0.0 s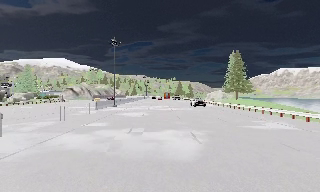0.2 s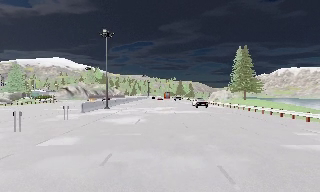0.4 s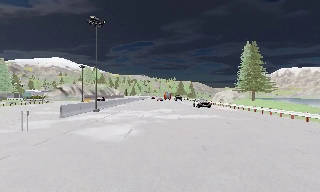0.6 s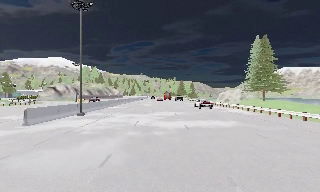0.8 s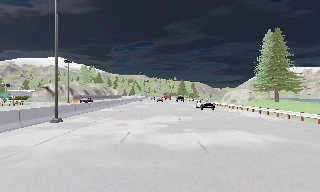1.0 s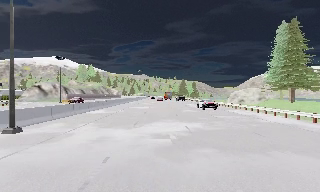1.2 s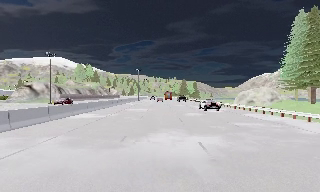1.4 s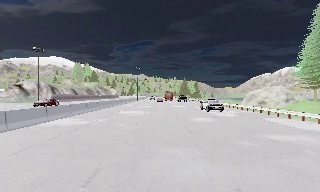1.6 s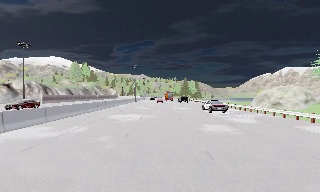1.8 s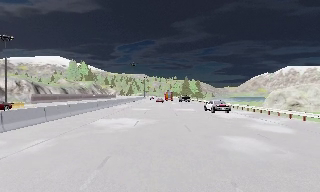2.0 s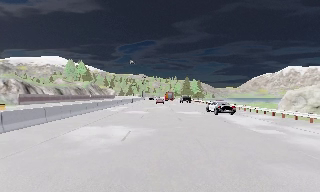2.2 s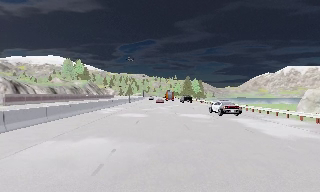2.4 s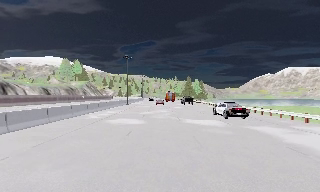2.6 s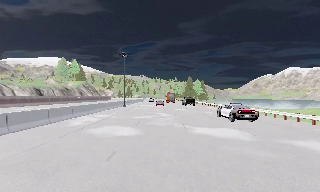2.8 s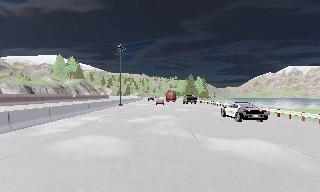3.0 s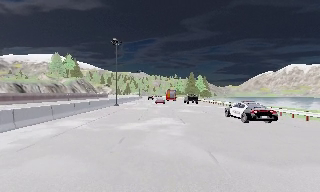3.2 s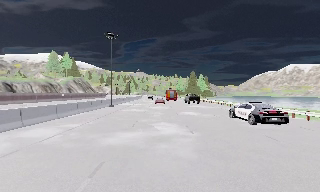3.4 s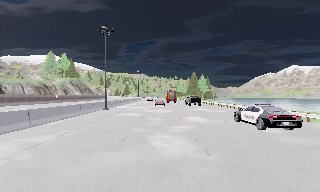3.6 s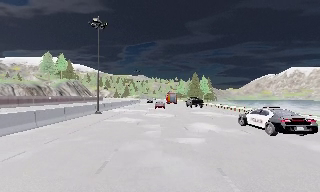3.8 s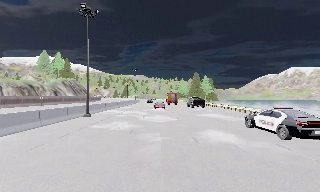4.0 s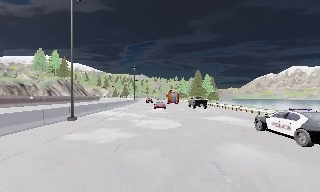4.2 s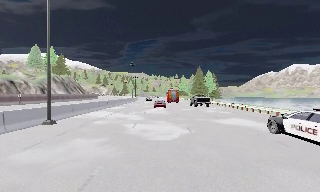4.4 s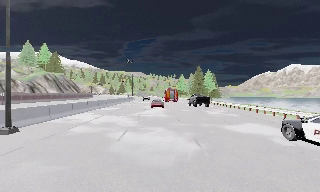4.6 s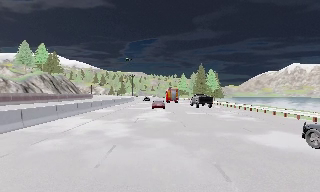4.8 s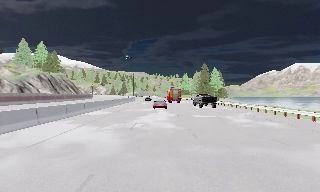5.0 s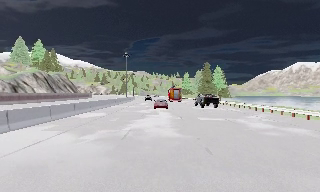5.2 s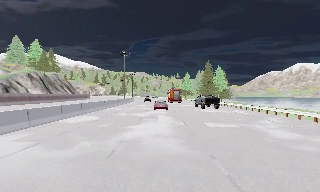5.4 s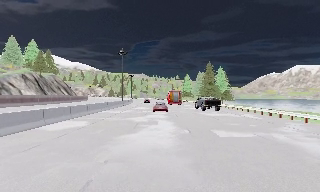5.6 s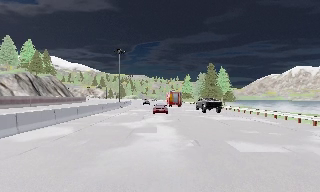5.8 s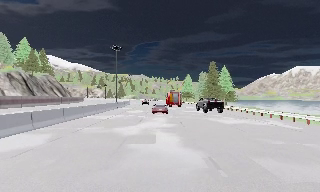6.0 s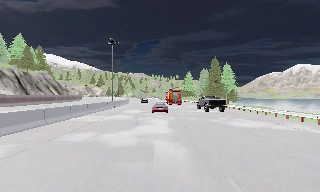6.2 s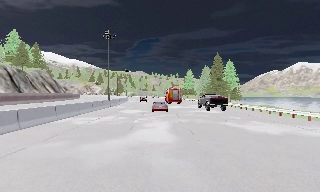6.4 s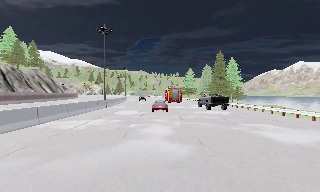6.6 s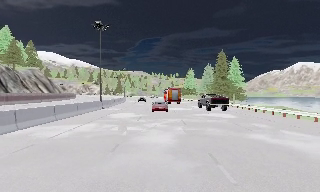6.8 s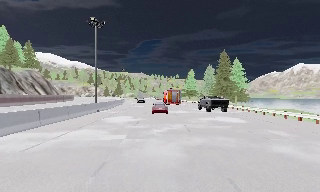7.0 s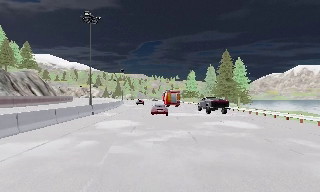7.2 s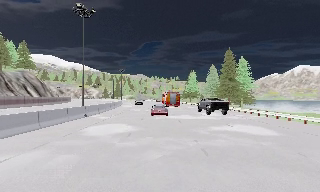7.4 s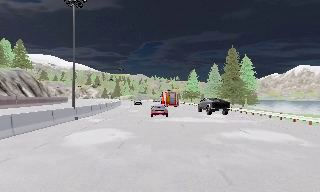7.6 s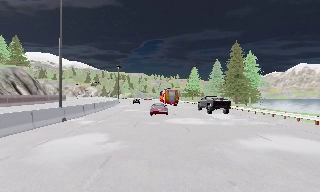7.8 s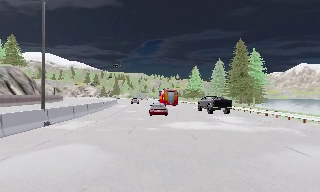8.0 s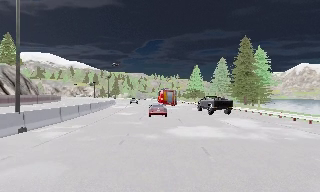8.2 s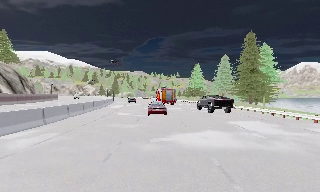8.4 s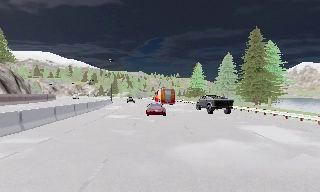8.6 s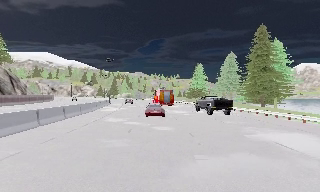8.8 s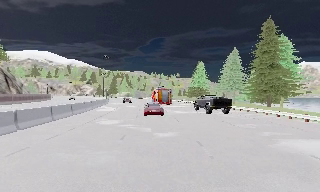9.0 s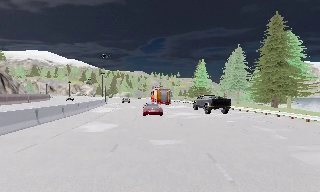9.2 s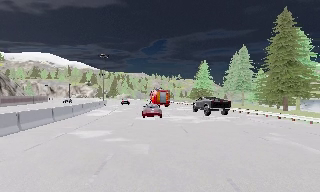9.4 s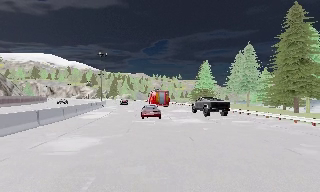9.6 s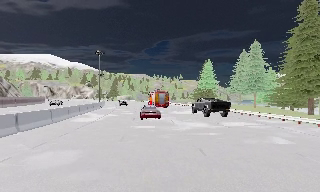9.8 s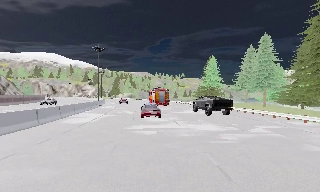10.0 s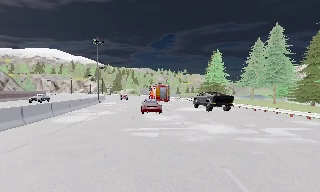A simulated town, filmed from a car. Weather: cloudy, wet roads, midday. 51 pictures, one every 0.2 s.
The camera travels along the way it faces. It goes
forward.
0.0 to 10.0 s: The camera travels forward, about 130 m, so what stands in front looms larger. It loses speed.
The film runs forward here.
